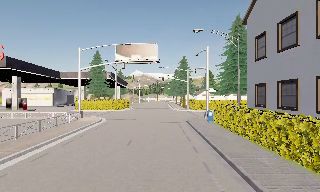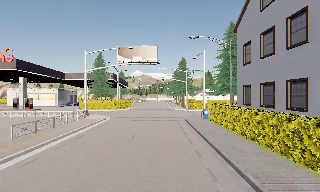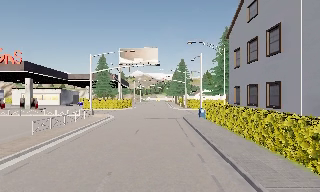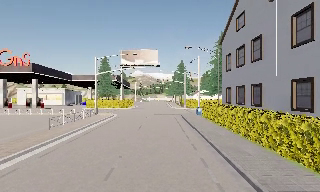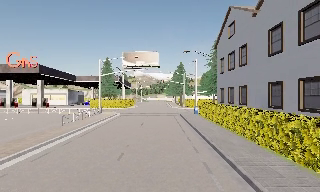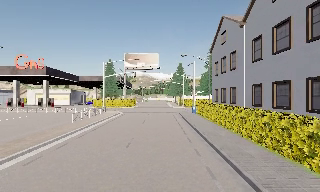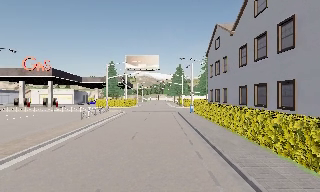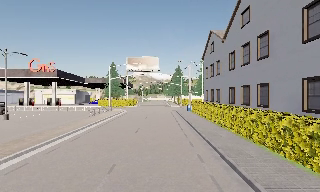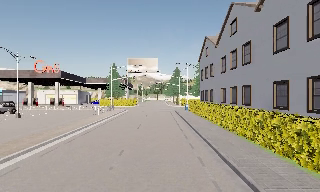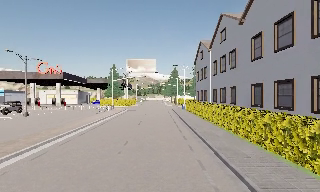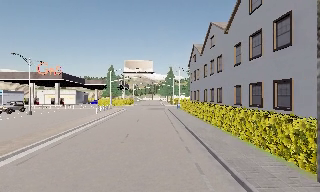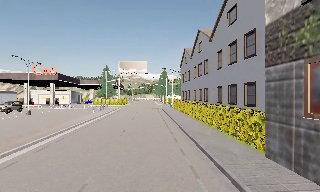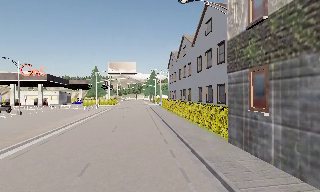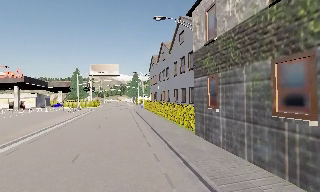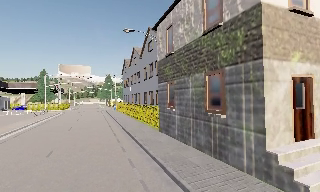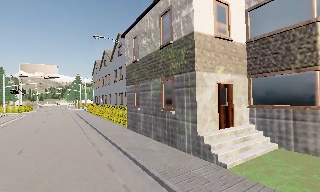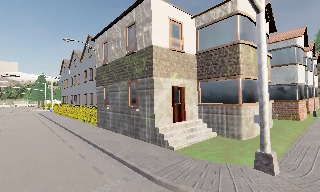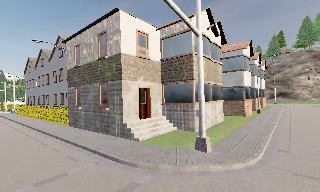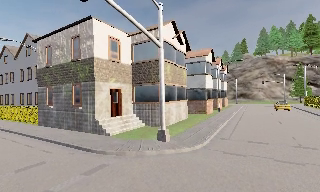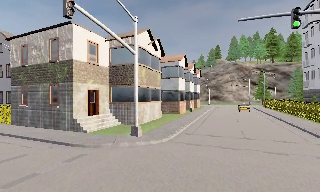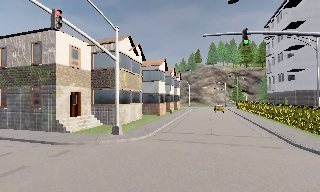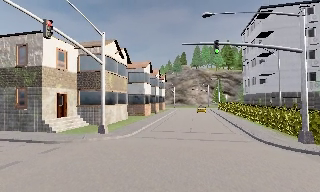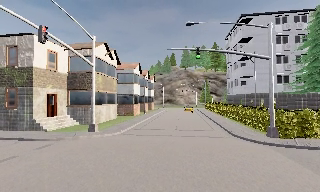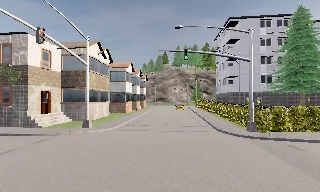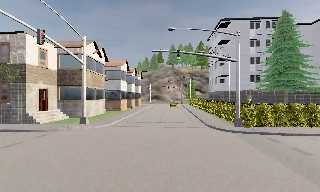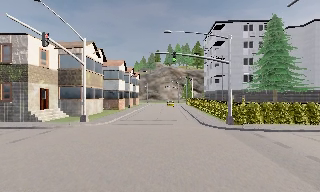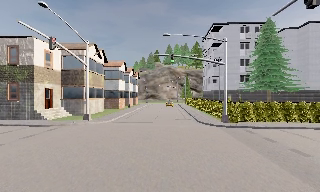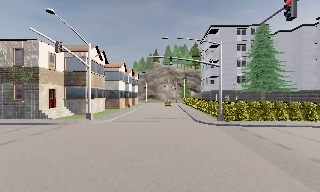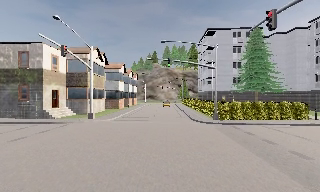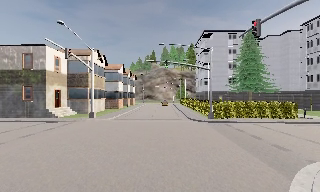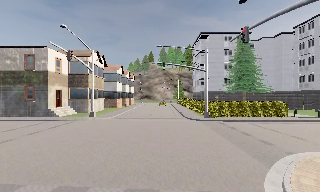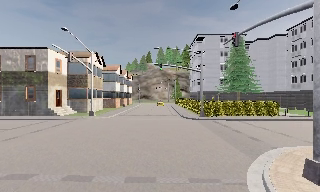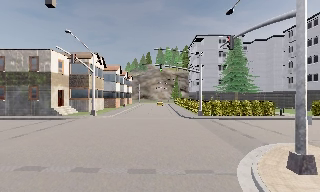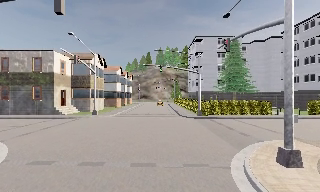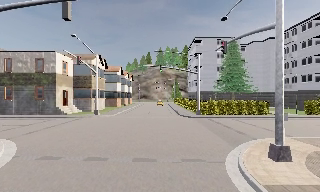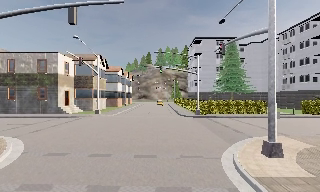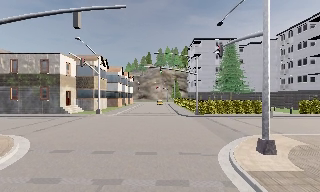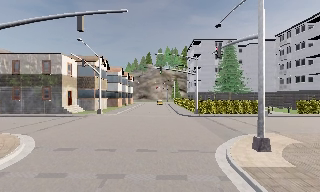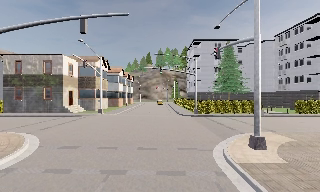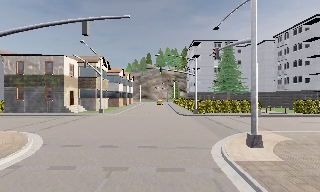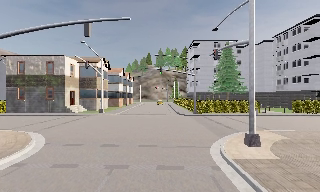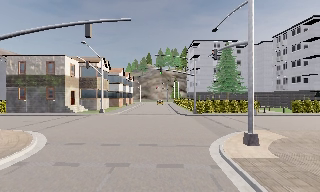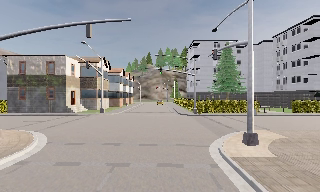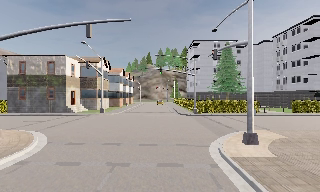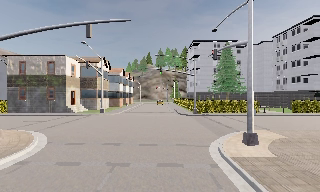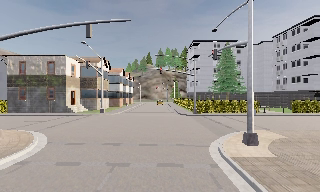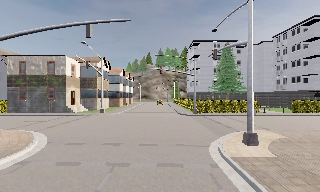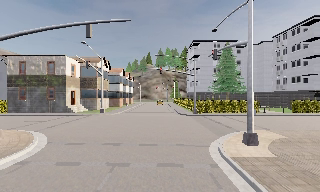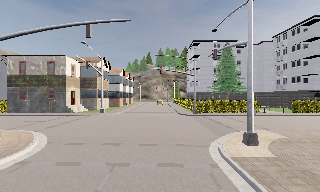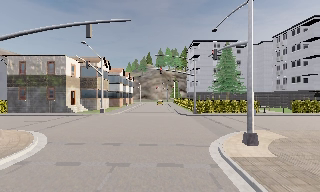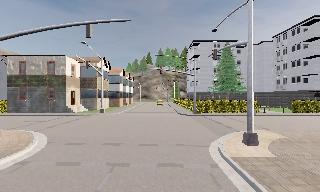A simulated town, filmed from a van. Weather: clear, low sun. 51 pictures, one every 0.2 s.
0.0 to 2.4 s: The camera travels backward, about 19 m, so what stands in front gets smaller.
2.4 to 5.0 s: The camera swings to its right by about 80 degrees, and the scene slides to the left. It travels backward, about 18 m. It loses speed.
5.0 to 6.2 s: The camera travels backward, about 5 m, so what stands in front gets smaller.
6.2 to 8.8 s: The camera travels backward, about 3.5 m, so what stands in front gets smaller. It loses speed.
8.8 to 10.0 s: The camera keeps its place and its aim.
The film runs backward here.
